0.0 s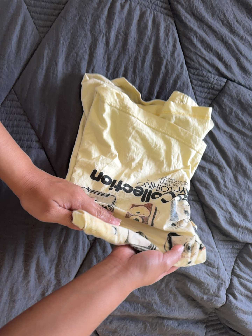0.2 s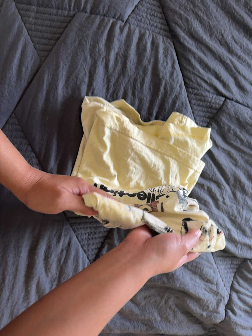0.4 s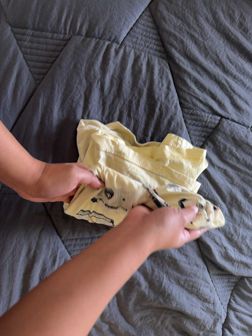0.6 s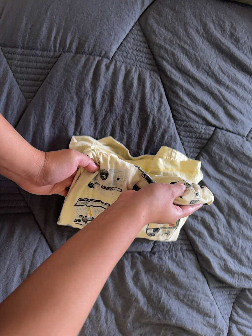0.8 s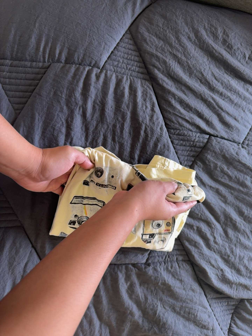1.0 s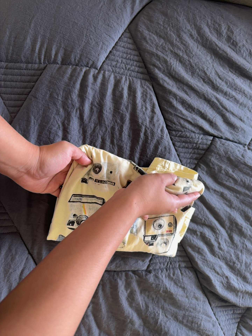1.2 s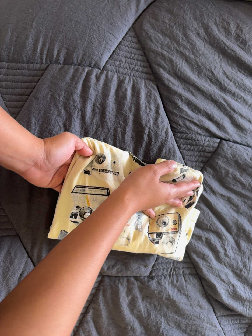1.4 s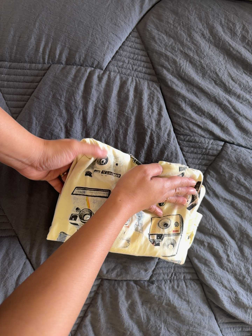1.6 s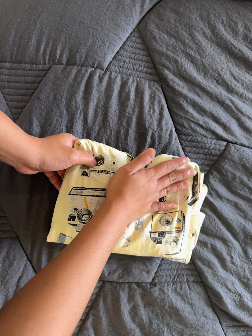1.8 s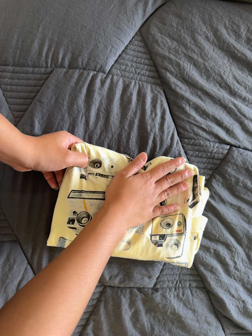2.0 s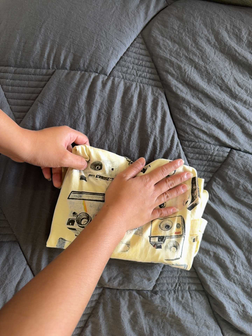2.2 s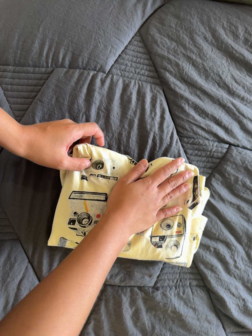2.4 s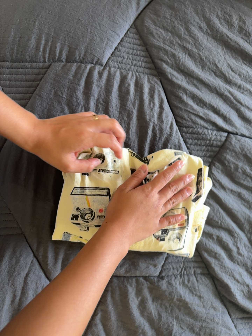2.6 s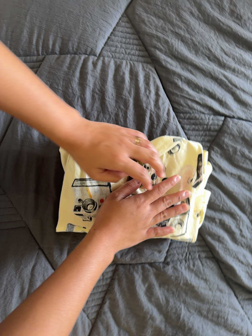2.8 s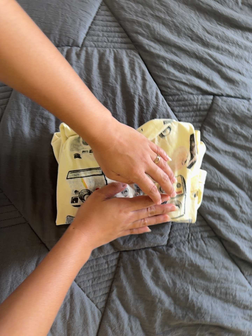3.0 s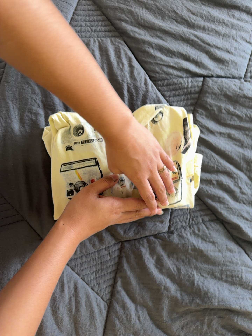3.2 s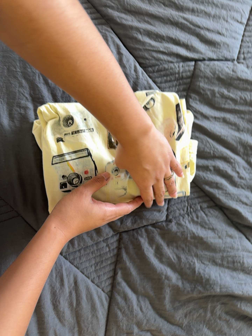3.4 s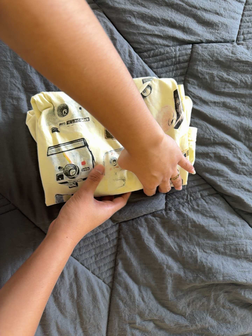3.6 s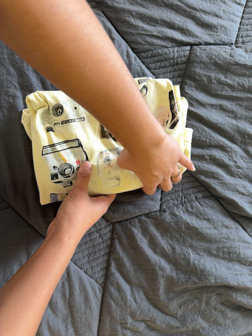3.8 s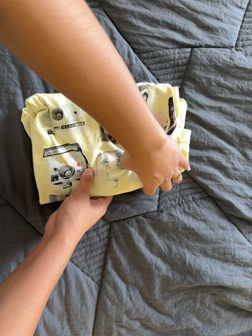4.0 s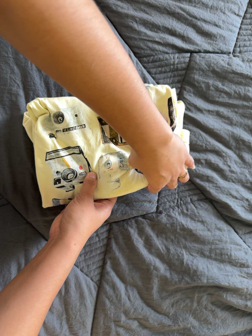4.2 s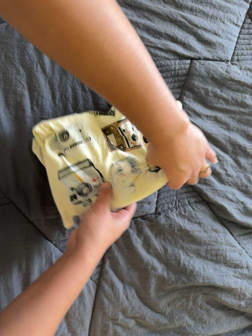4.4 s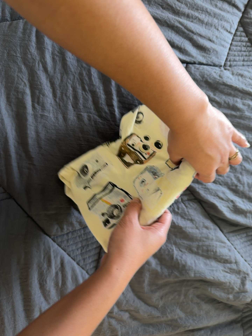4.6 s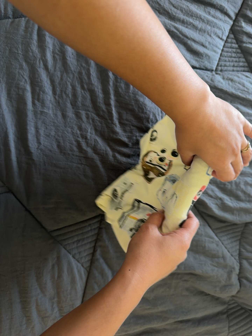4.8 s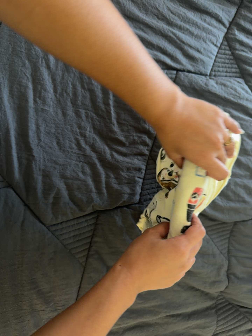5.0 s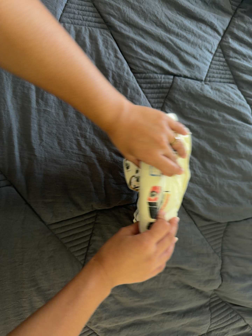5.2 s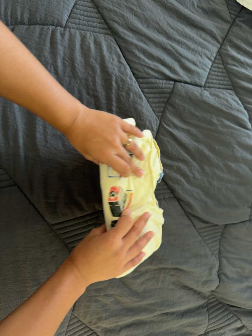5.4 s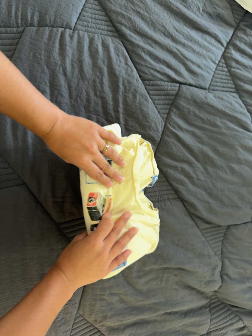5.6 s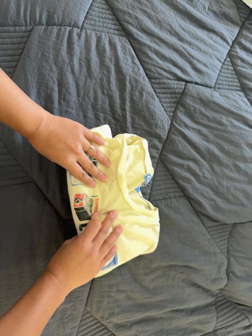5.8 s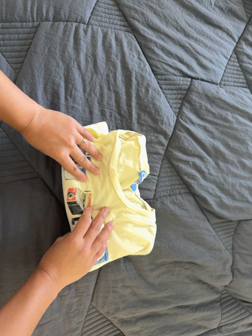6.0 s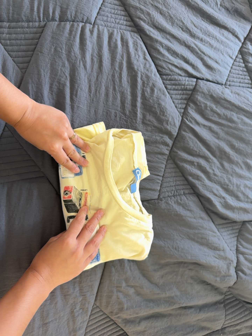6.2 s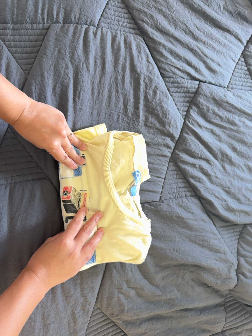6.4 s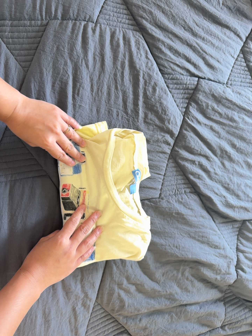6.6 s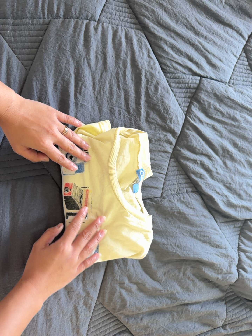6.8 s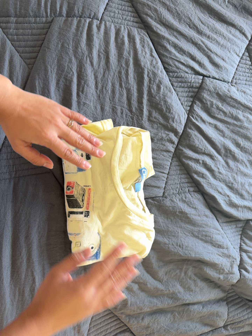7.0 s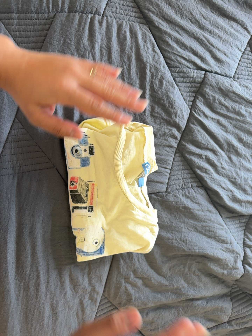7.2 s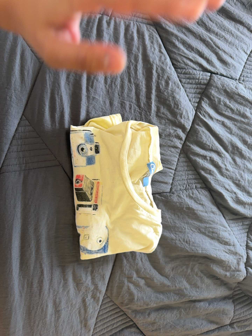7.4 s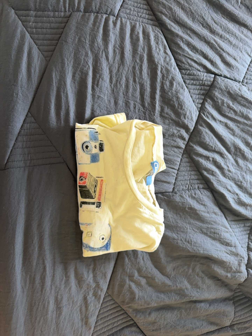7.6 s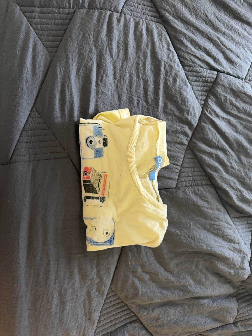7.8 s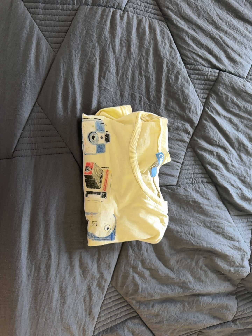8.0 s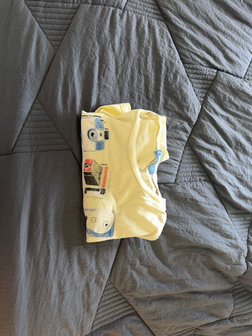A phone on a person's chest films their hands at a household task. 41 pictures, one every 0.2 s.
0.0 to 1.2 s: The camera travels toward the top of its view and to its right, about 12 cm, so close, fixed things drift downward.
1.2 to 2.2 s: The camera shifts only a little, or ends up much as it began.
2.2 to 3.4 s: The camera travels toward the bottom of its view, about 8 cm, so close, fixed things drift upward. It rolls about its line of sight by about 20 degrees, and the scene rotates counterclockwise.
3.4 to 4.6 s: The camera travels backward, about 7 cm, so what stands in front gets smaller.
4.6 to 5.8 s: The camera travels to its left and backward, about 9 cm.
5.8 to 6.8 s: The camera keeps its place and its aim.
6.8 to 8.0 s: The camera shifts only a little, or ends up much as it began.
The film runs forward here.
